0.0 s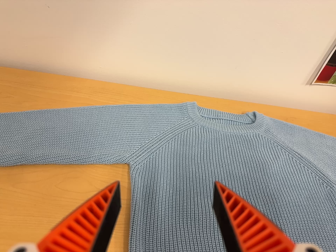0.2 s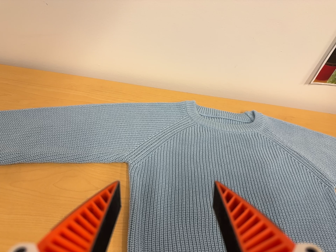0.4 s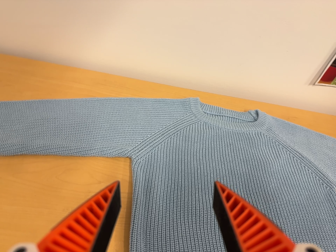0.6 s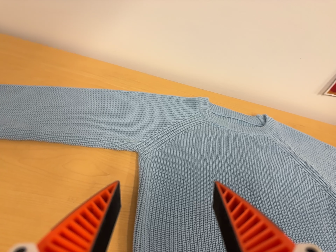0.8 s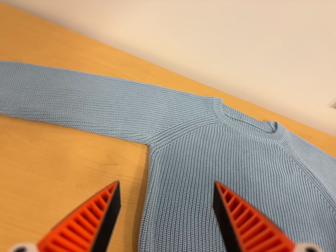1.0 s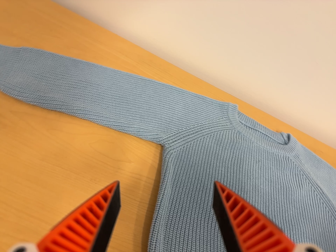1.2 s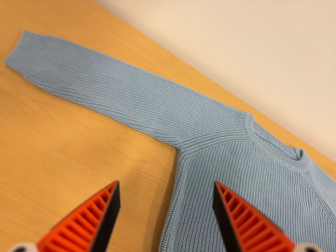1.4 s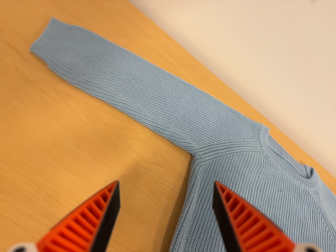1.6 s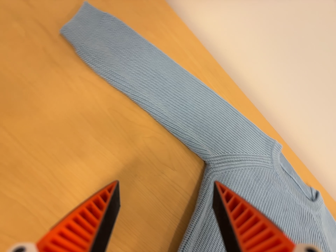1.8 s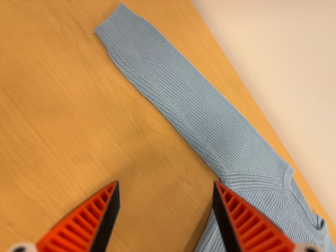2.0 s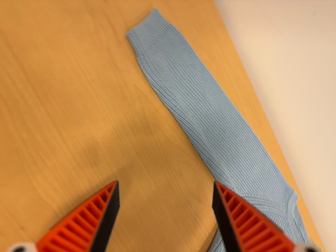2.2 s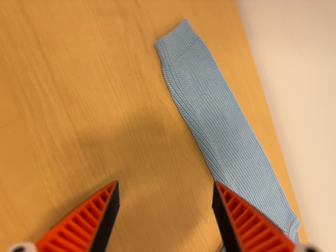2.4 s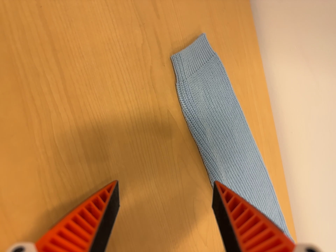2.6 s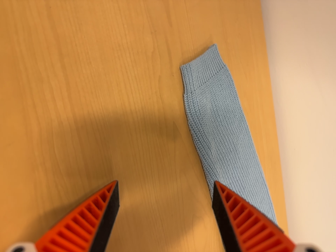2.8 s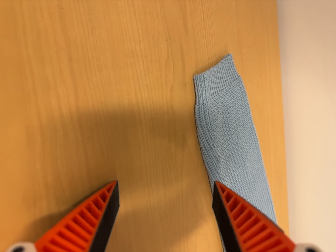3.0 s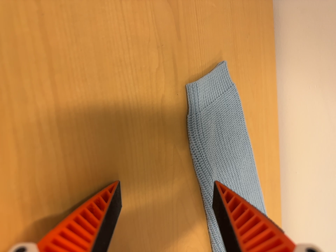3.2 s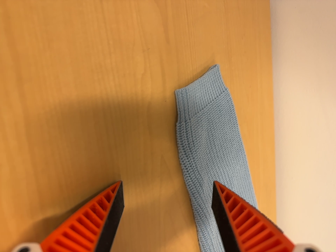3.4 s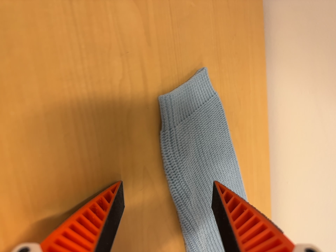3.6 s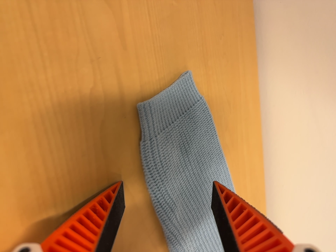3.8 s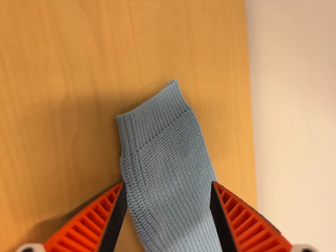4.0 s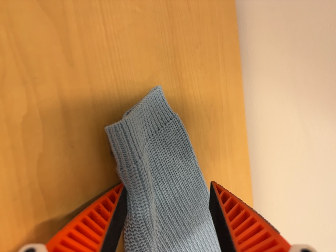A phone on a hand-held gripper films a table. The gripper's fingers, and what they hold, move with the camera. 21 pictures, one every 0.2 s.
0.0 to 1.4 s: The camera travels to its left, about 14 cm, so close, fixed things drift to the right. It rolls about its line of sight by about 30 degrees, and the scene rotates clockwise.
1.4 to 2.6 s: The camera travels to its left and toward the top of its view, about 18 cm, so close, fixed things drift to the right. It rolls about its line of sight by about 40 degrees, and the scene rotates clockwise.
2.6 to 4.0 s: The camera travels forward, toward the top of its view and to its right, about 16 cm, so what stands in front looms larger.
The film runs forward here.
